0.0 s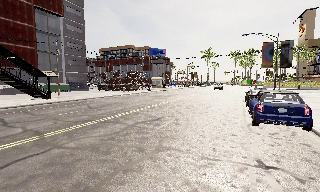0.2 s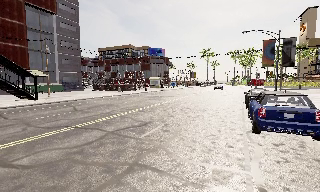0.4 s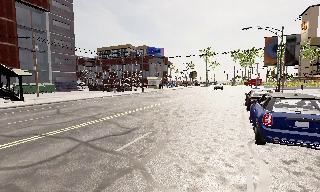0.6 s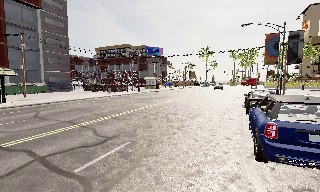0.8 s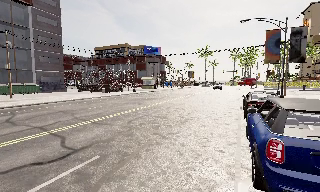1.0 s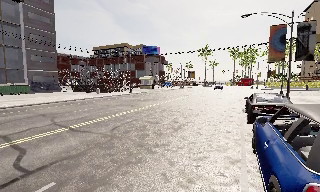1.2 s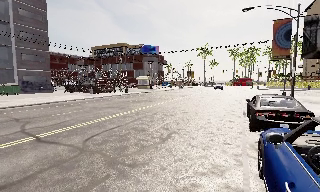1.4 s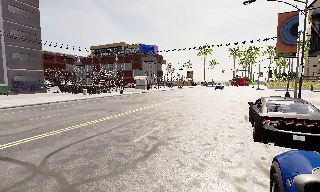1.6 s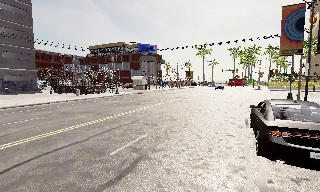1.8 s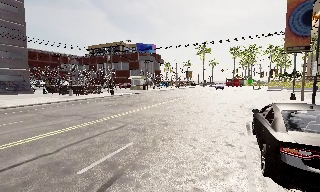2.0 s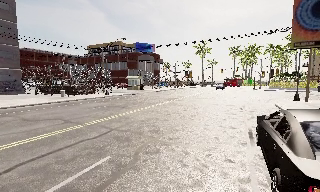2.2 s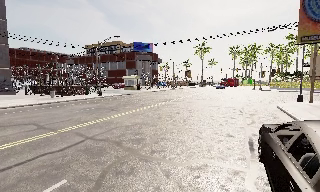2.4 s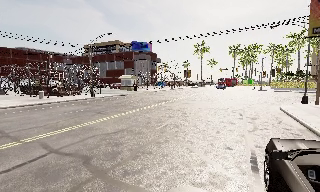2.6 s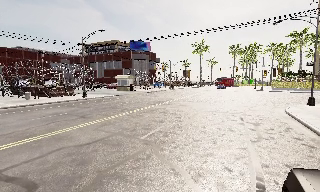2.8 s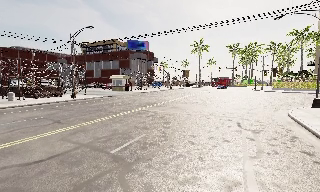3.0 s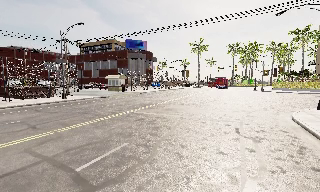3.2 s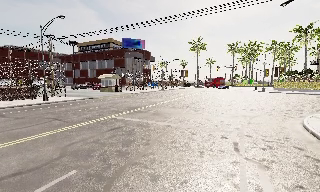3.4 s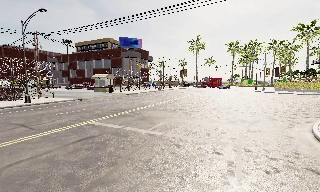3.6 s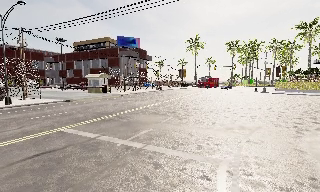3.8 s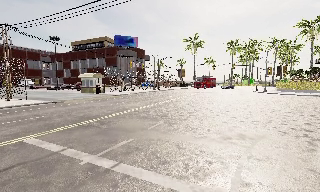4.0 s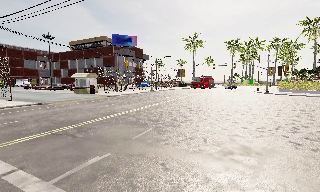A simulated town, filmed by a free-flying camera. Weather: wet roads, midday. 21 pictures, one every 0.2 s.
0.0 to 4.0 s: The camera travels forward and to its right, about 25 m, so what stands in front looms larger.
The film runs forward here.
